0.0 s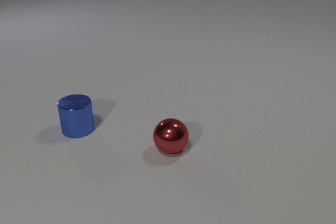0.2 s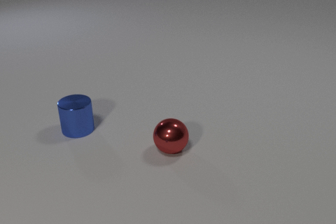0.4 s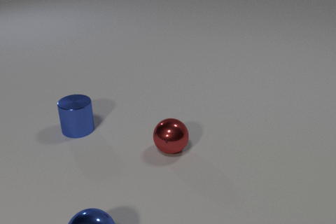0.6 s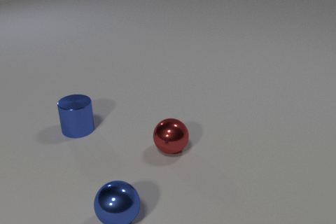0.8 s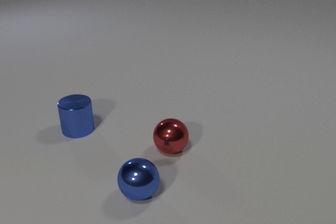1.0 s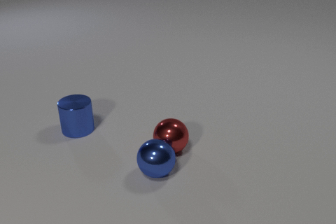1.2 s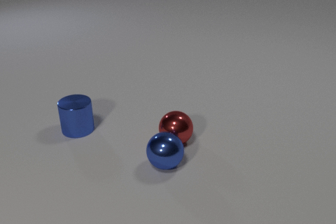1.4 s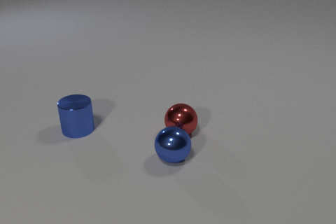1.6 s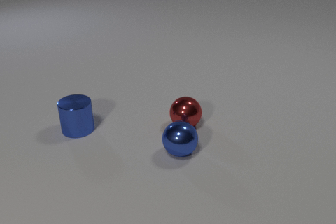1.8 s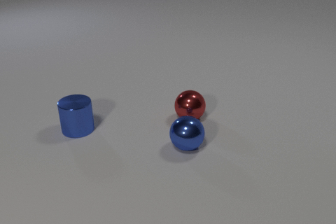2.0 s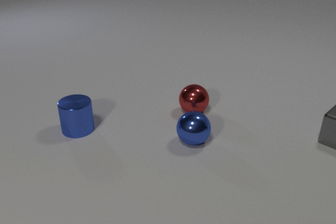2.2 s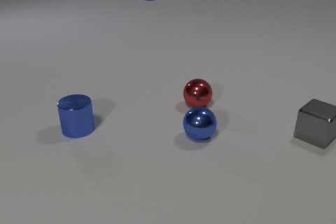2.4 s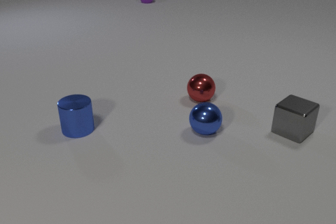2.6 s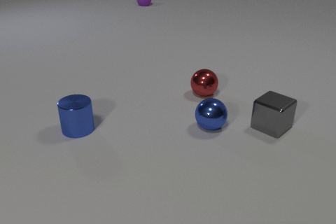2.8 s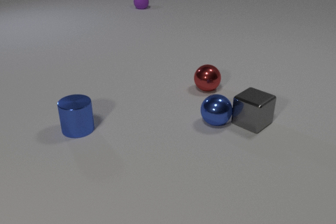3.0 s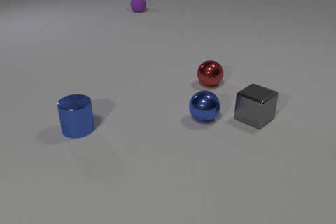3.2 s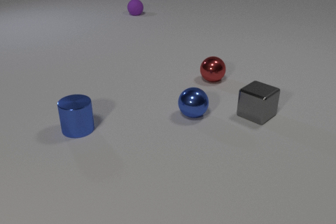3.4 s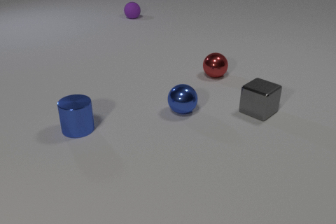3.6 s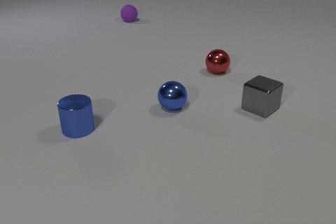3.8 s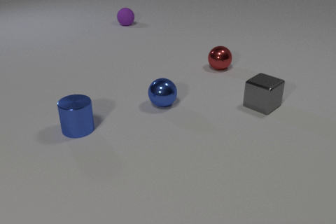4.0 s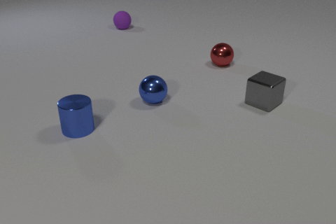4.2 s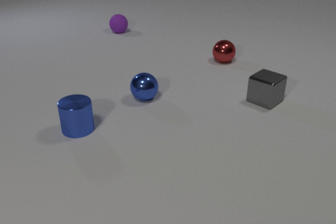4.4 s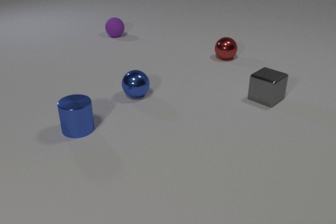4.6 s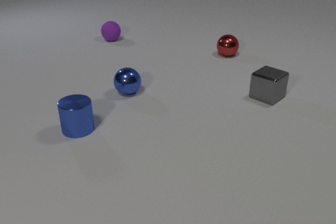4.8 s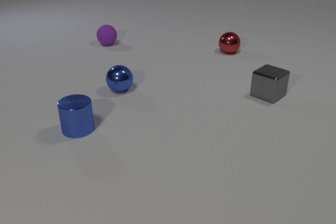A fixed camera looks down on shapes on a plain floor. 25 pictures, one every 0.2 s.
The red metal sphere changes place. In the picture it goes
away from the camera.
The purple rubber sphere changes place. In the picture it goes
toward the camera.
0.0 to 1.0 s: The blue metal sphere comes in at the bottom edge, rolls away from the camera and to the right.
1.0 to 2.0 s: The blue metal sphere rolls away from the camera and to the right. The red metal sphere rolls away from the camera. The gray metal cube comes in at the right edge, slides to the left. The blue metal sphere and the red metal sphere collide.
2.0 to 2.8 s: The blue metal sphere rolls away from the camera and to the right. The red metal sphere rolls away from the camera. The gray metal cube slides to the left. The purple rubber sphere comes in at the top edge, rolls toward the camera. The blue metal sphere and the gray metal cube collide.
2.8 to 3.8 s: The blue metal sphere rolls to the left and away from the camera. The red metal sphere rolls away from the camera. The gray metal cube slides away from the camera. The purple rubber sphere rolls toward the camera.
3.8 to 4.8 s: The blue metal sphere rolls to the left and away from the camera. The red metal sphere rolls away from the camera. The gray metal cube slides away from the camera. The purple rubber sphere rolls toward the camera.
How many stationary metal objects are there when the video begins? 2.
Are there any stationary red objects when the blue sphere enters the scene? yes.
What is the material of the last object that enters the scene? rubber.
